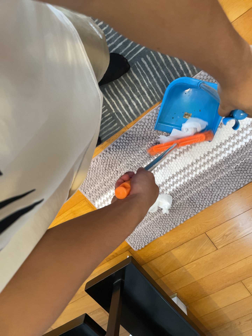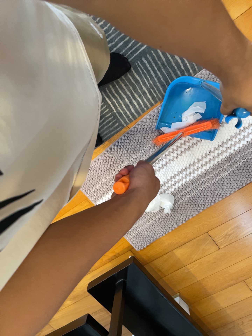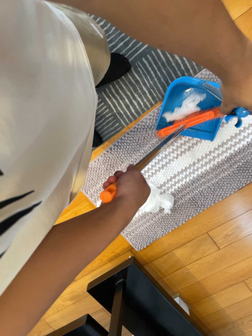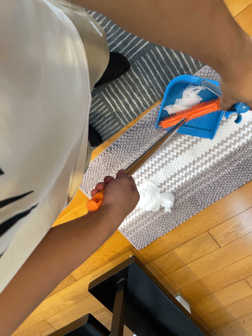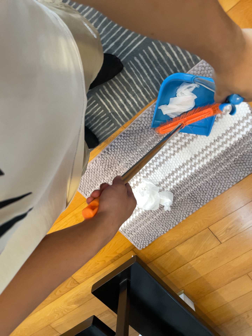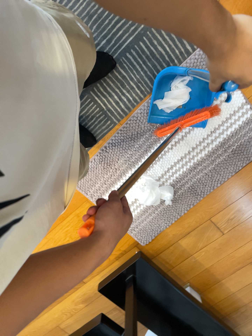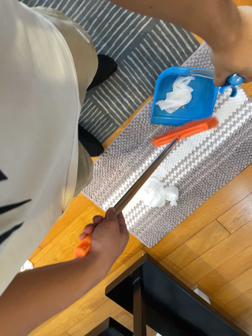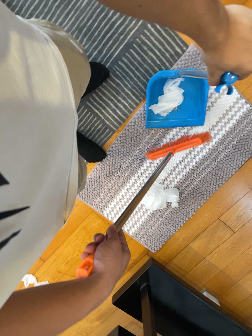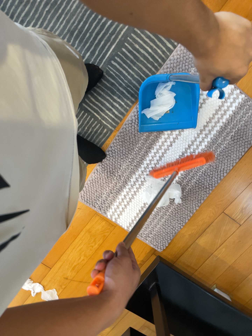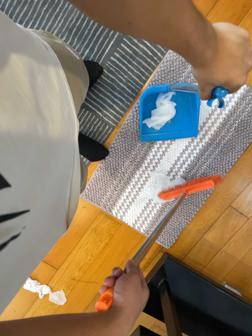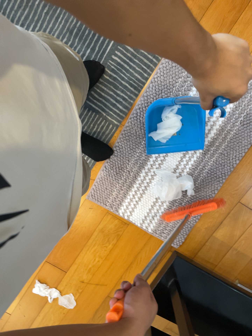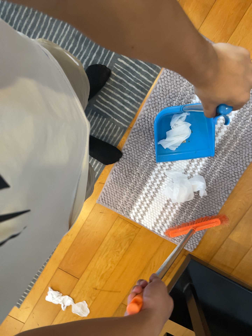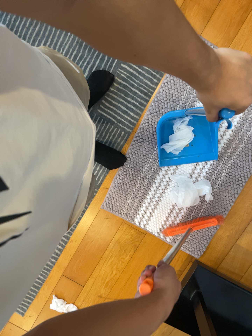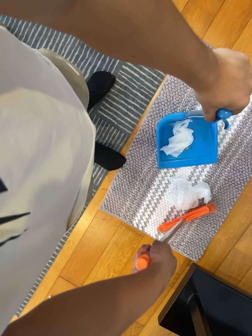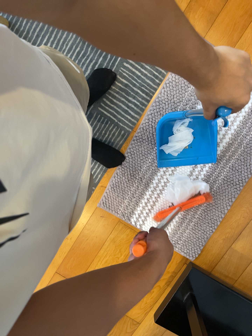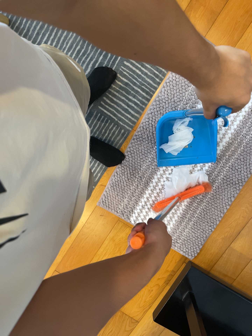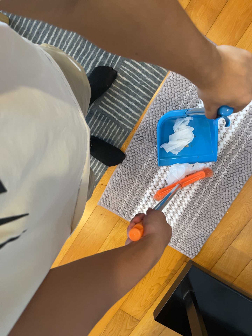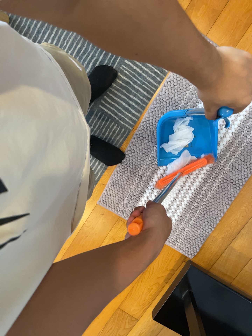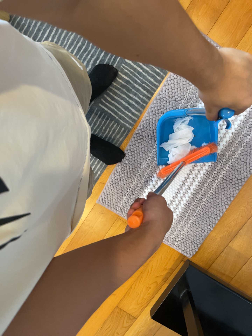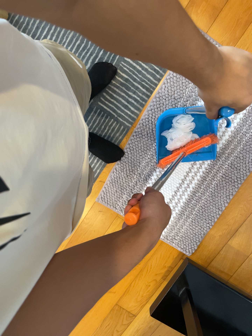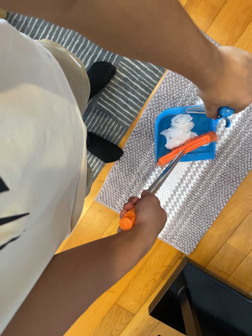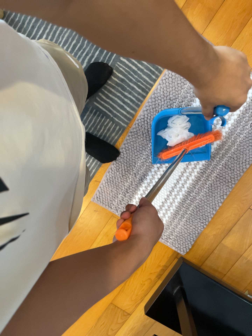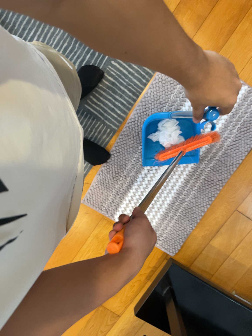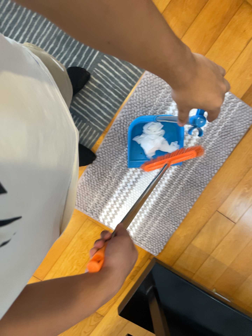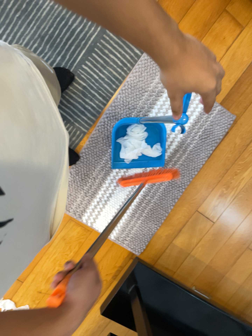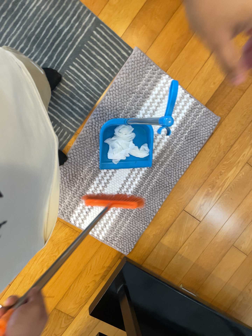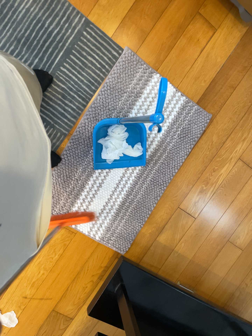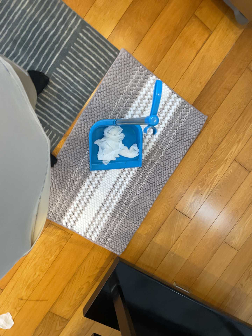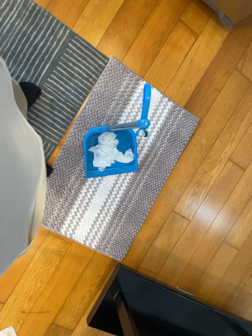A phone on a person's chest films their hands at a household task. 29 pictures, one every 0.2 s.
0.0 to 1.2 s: The camera rolls about its line of sight by about 10 degrees, and the scene rotates counterclockwise.
1.2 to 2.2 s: The camera travels toward the bottom of its view, about 18 cm. Its aim tips toward the top of its view by about 10 degrees. It rolls about its line of sight by about 15 degrees, and the scene rotates counterclockwise.
2.2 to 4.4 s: The camera shifts only a little, or ends up much as it began.
4.4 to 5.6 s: The scene slides to the left, as the camera pans about 15 degrees to its right. It travels backward, about 6 cm, so what stands in front gets smaller.
The film runs forward here.
